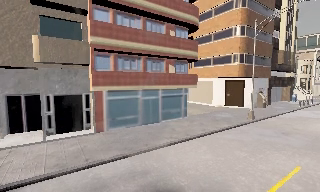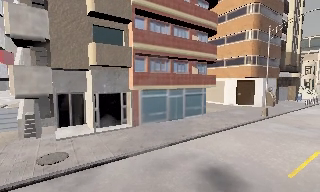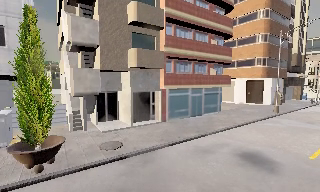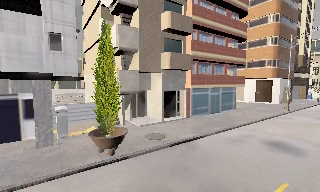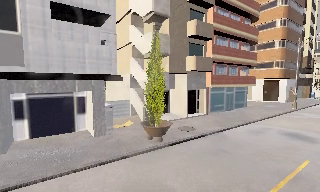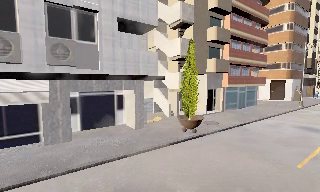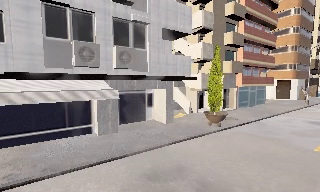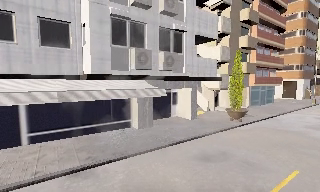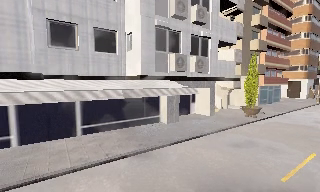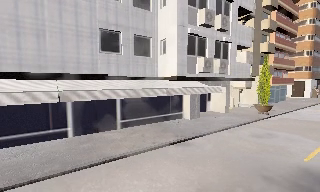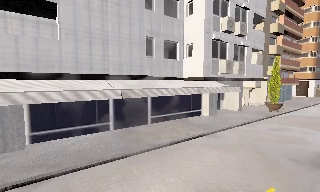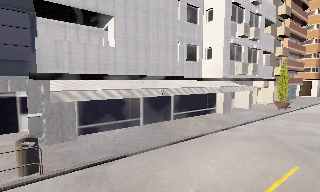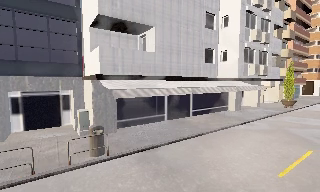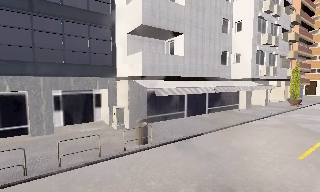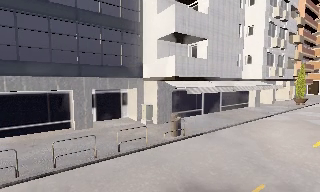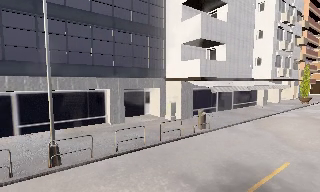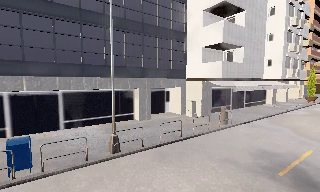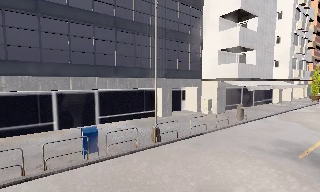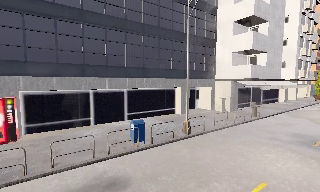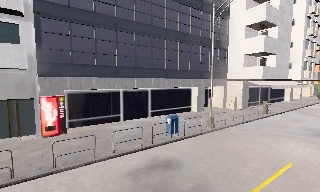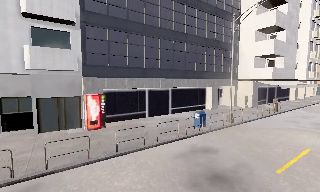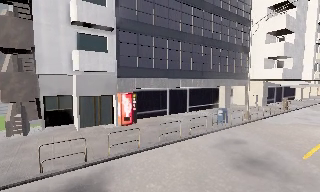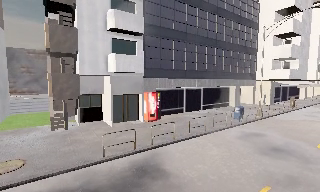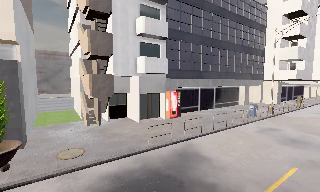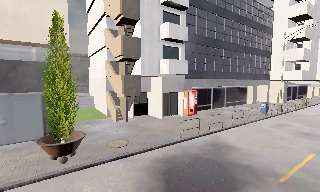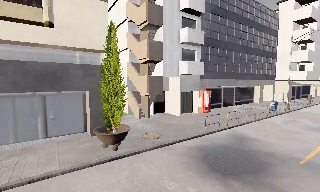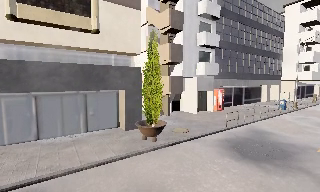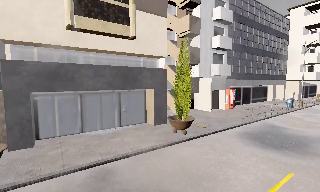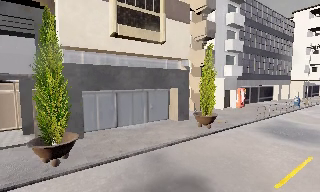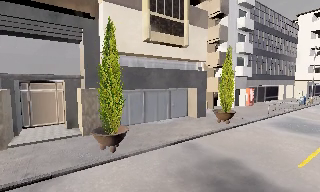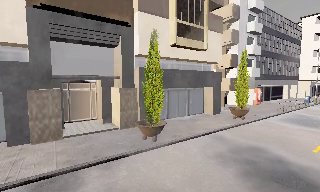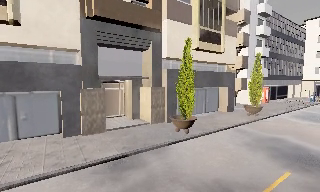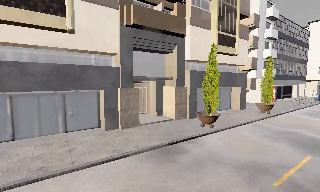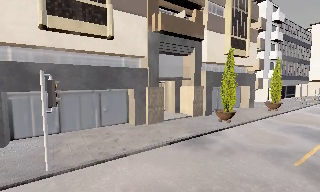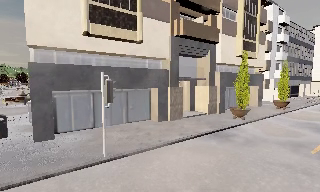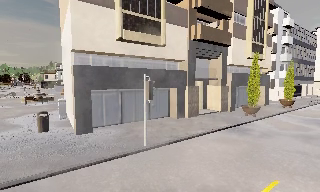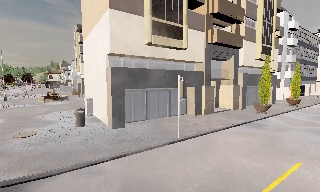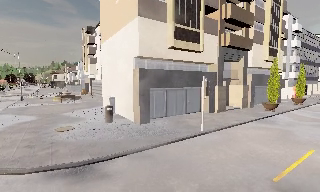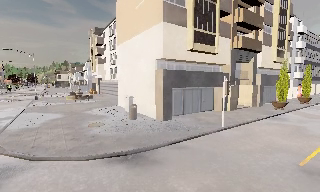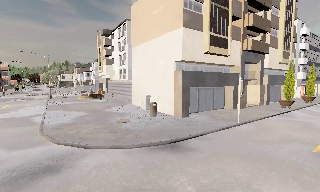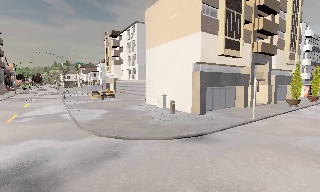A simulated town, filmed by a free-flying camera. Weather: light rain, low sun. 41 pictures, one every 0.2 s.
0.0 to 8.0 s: The camera travels to its left and backward, about 80 m, so close, fixed things drift to the right.
The film runs backward here.
